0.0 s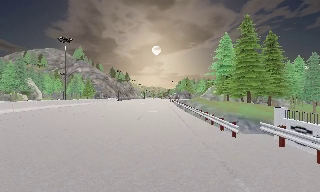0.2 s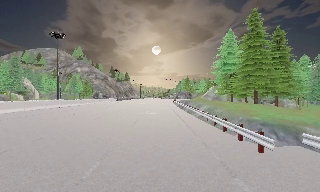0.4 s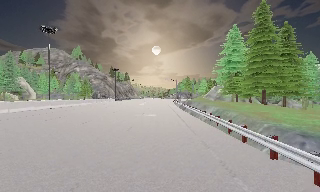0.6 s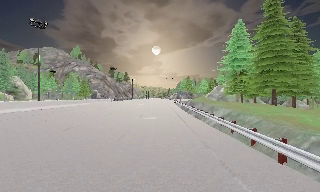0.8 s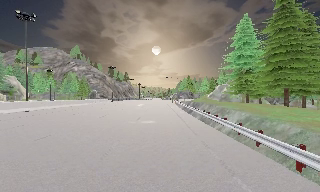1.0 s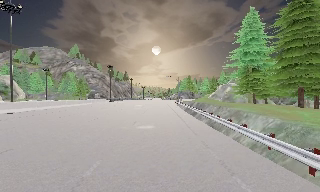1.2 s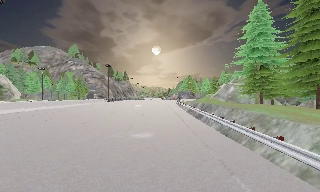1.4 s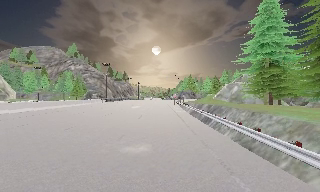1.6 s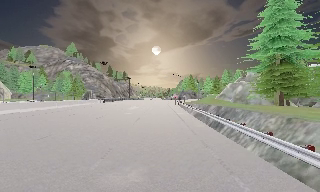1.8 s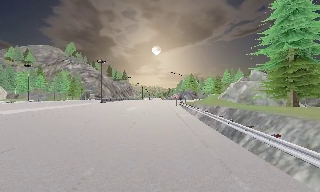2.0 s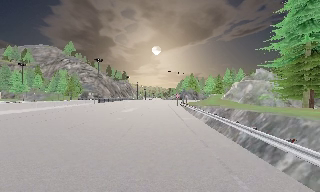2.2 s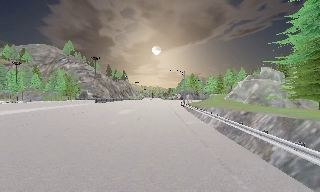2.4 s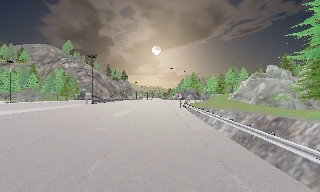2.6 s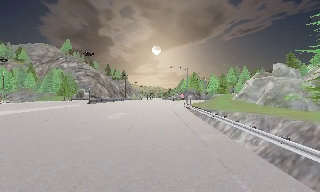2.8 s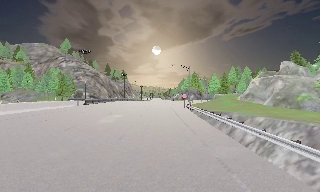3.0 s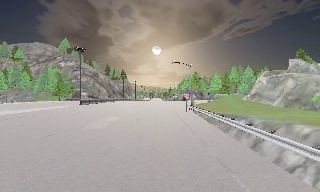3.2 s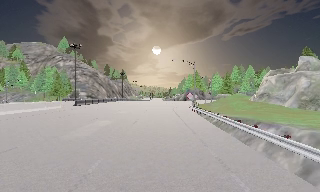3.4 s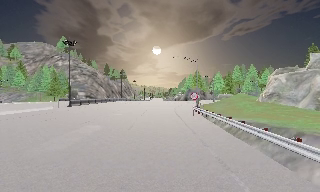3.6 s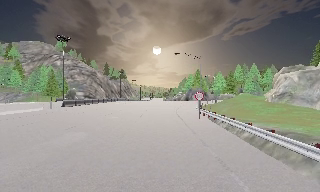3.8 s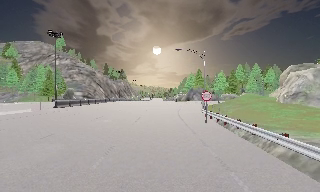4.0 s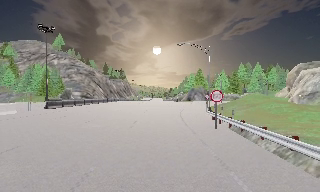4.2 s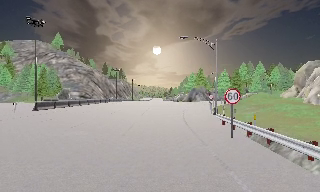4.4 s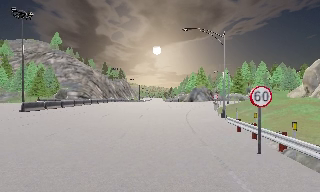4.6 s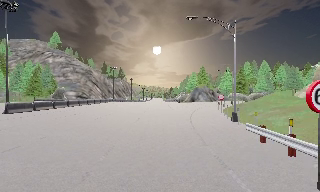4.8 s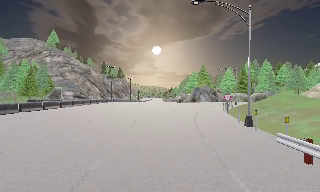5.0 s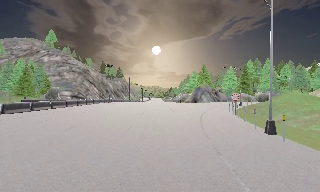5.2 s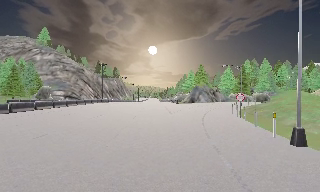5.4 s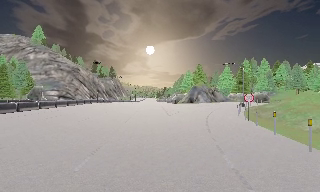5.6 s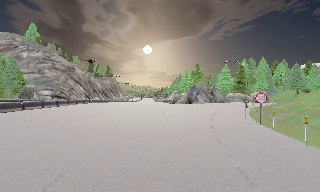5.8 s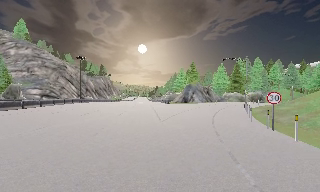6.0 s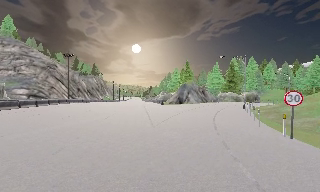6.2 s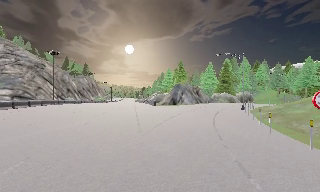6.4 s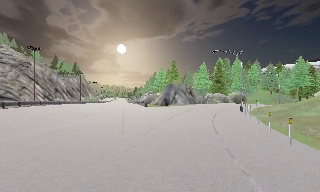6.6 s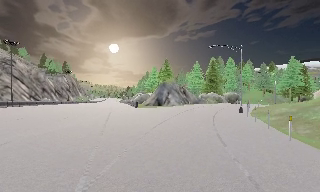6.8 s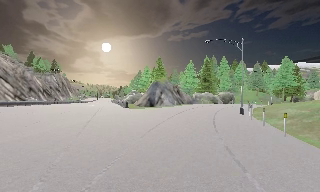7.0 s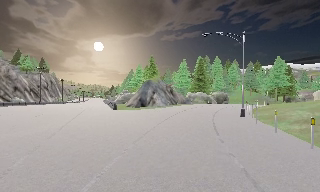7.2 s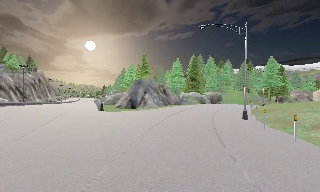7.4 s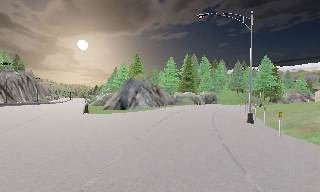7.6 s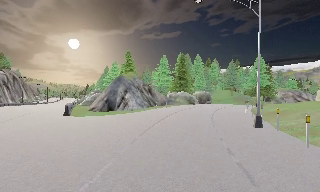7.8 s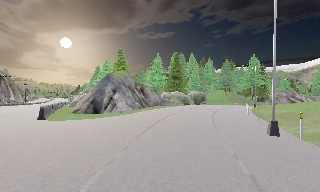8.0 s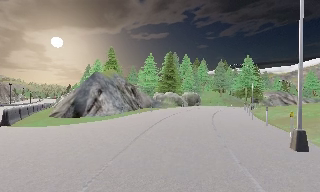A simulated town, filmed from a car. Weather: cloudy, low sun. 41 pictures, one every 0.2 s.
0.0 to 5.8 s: The camera travels forward, about 60 m, so what stands in front looms larger.
5.8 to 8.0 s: The camera swings to its right by about 25 degrees, and the scene slides to the left. It travels forward, about 20 m, so what stands in front looms larger.
The film runs forward here.
